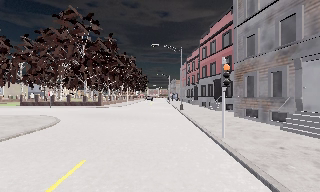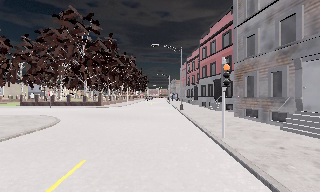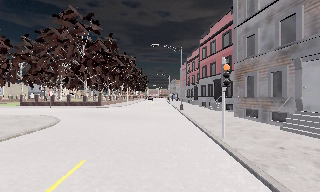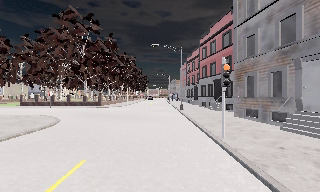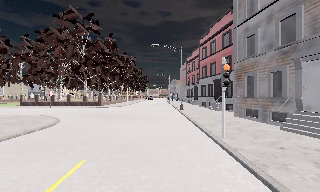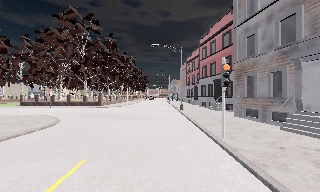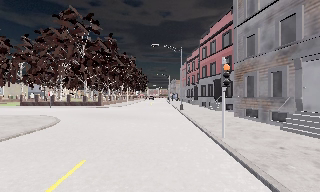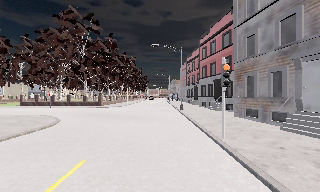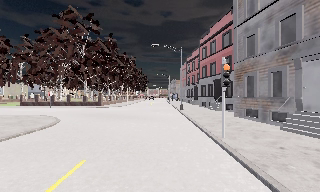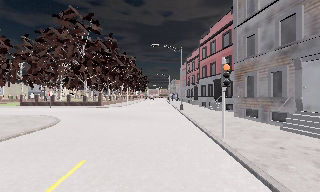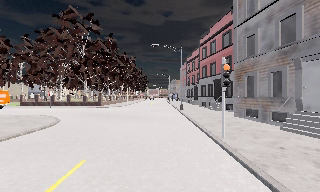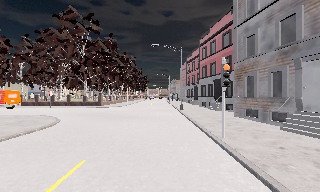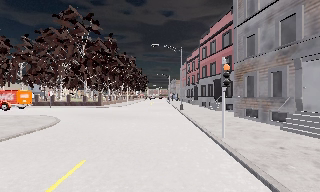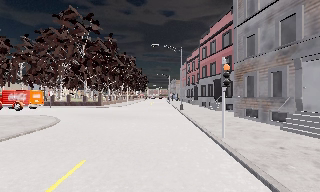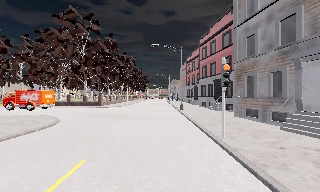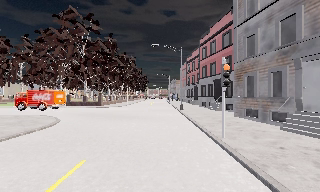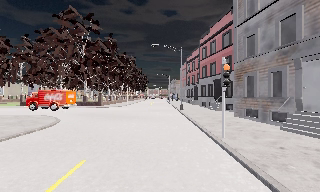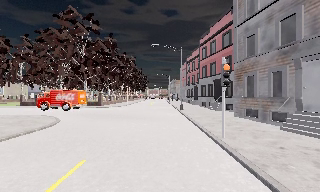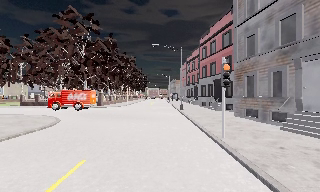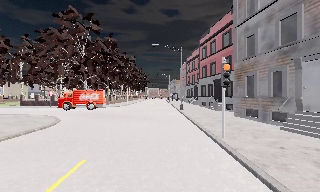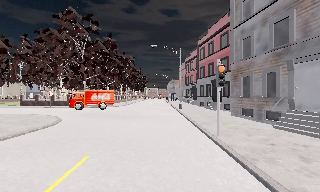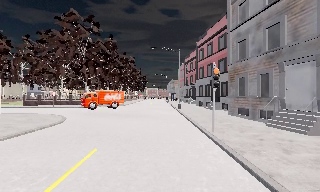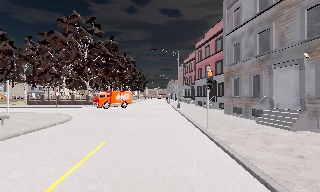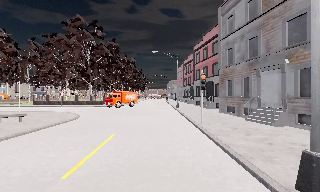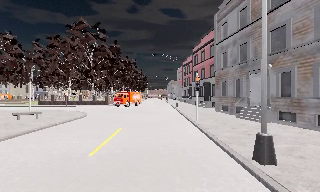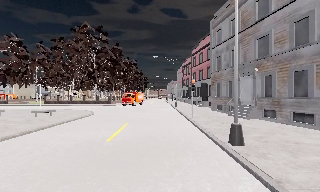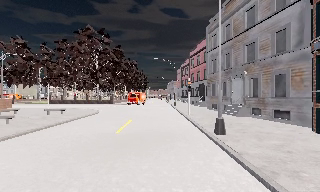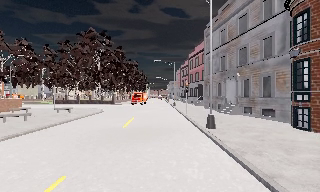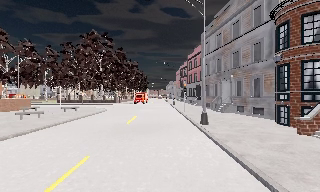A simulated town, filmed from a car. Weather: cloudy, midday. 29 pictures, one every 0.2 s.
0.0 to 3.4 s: The camera keeps its place and its aim.
3.4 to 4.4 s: The camera travels backward, about 1.5 m, so what stands in front gets smaller. It gains speed.
4.4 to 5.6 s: The camera travels backward, about 8 m, so what stands in front gets smaller.
The film runs backward here.
